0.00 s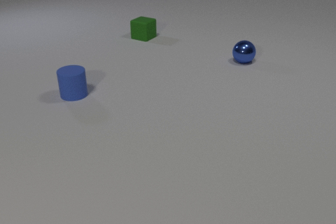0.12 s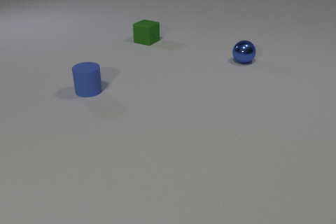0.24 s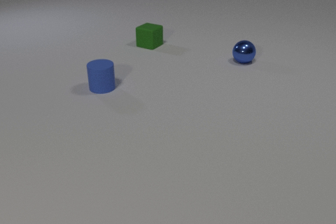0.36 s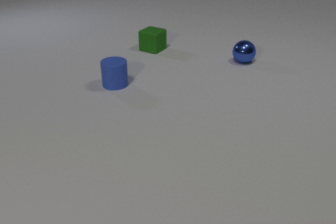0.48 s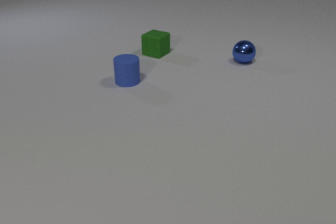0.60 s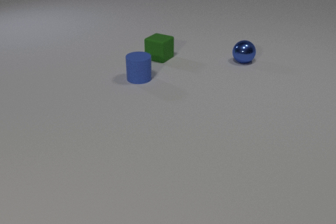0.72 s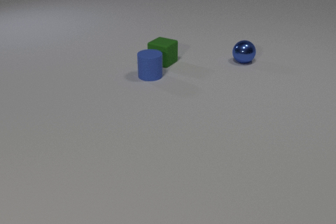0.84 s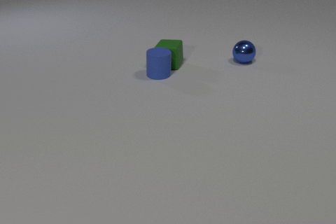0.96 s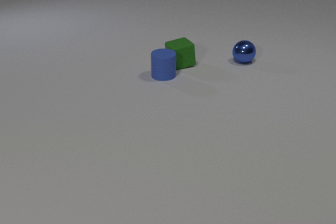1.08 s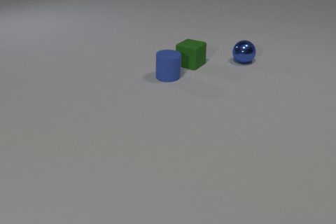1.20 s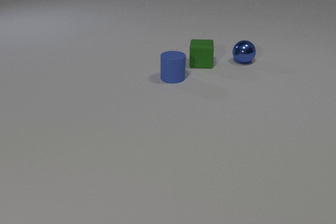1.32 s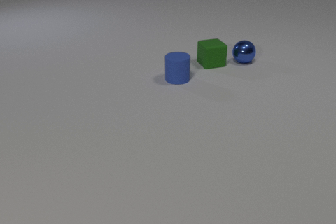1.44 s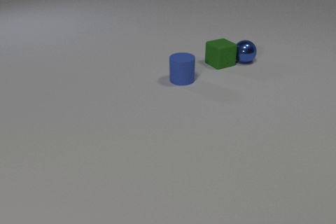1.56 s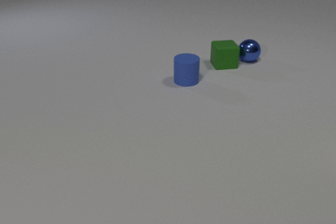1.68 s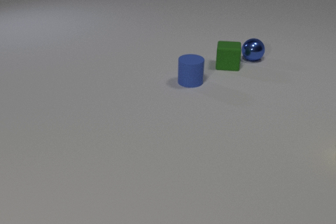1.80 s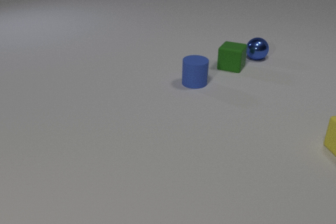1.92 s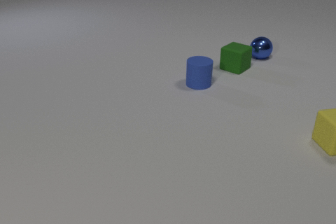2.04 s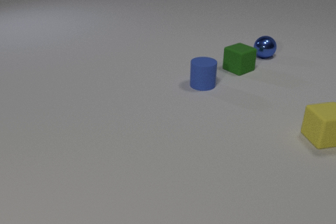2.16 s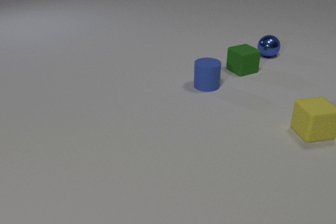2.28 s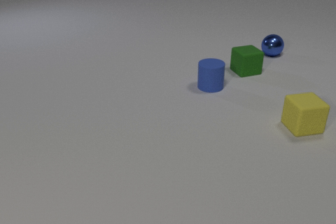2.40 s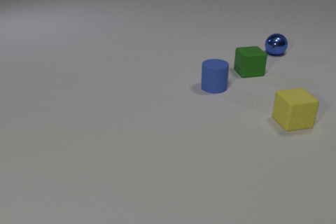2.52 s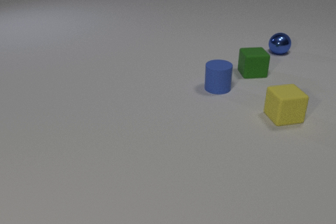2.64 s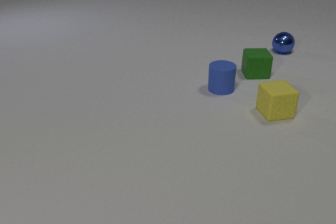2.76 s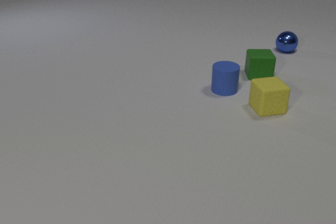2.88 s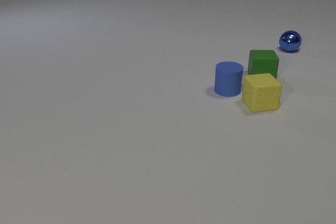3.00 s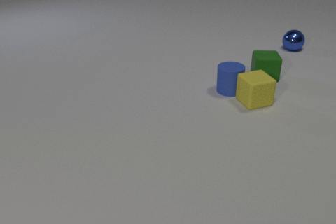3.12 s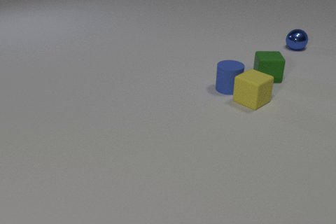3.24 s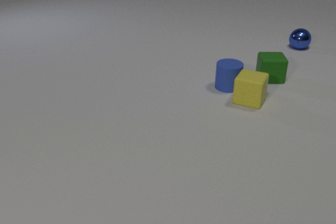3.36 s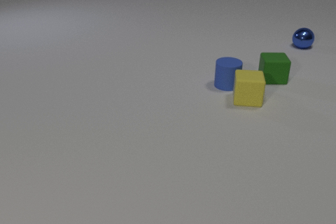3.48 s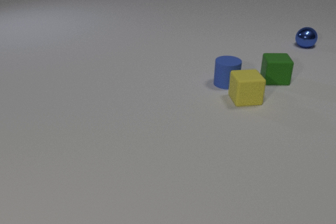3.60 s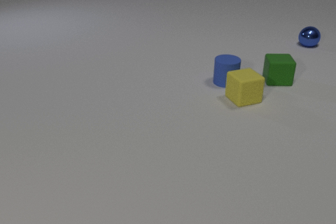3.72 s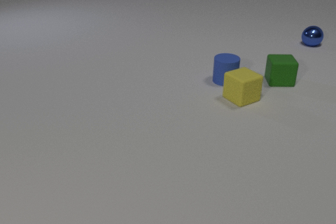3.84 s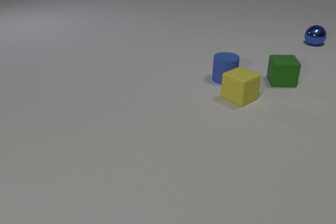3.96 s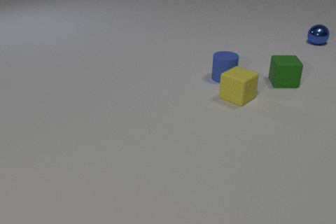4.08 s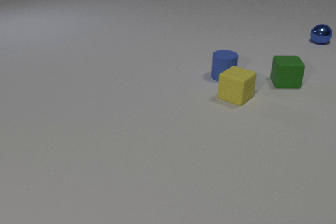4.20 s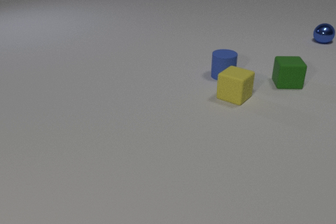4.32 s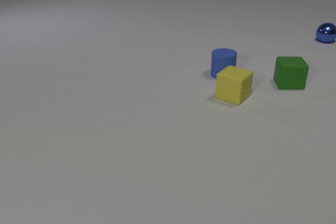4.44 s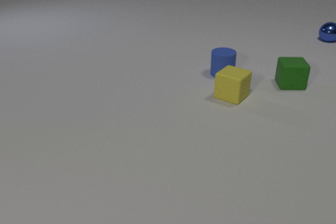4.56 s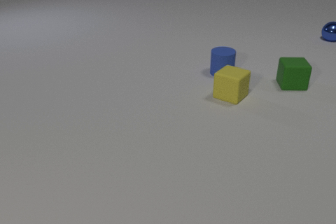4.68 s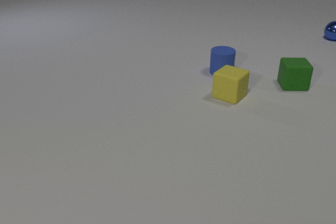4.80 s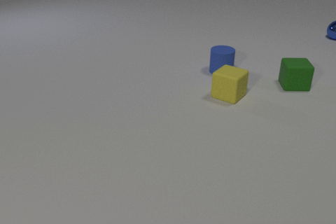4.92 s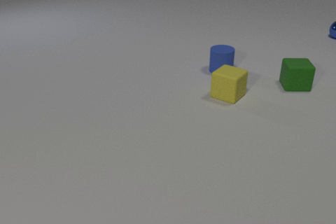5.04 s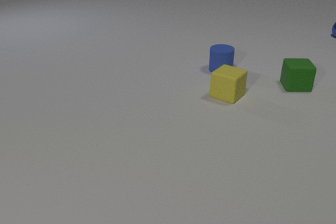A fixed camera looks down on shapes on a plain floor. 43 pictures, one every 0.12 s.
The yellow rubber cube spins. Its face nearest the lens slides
to the right.
The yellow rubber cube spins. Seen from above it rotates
counterclockwise.
0.00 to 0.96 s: The green rubber cube slides toward the camera and to the right. The blue rubber cylinder slides to the right. The green rubber cube and the blue rubber cylinder collide.
0.96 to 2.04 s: The green rubber cube slides to the right. The blue rubber cylinder slides to the right and toward the camera. The yellow rubber cube comes in at the right edge, slides to the left and away from the camera. The blue metal sphere rolls to the right and away from the camera. The green rubber cube and the blue metal sphere collide.
2.04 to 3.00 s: The green rubber cube slides to the right and toward the camera. The blue rubber cylinder slides to the right. The yellow rubber cube slides to the left and away from the camera. The blue metal sphere rolls away from the camera and to the right. The blue rubber cylinder and the yellow rubber cube collide.
3.00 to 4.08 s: The green rubber cube slides to the right and toward the camera. The blue rubber cylinder slides away from the camera. The yellow rubber cube slides to the left, spins counterclockwise seen from above by about 120 degrees, its near face sliding to the right. The blue metal sphere rolls away from the camera and to the right.
4.08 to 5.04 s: The green rubber cube slides to the right. The blue rubber cylinder slides away from the camera. The yellow rubber cube slides to the left. The blue metal sphere rolls away from the camera and to the right.
What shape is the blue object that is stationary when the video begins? sphere.
How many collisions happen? 3.
How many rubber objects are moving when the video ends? 3.
